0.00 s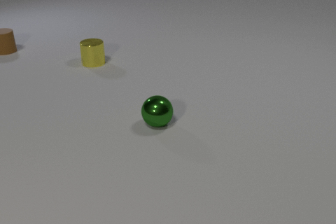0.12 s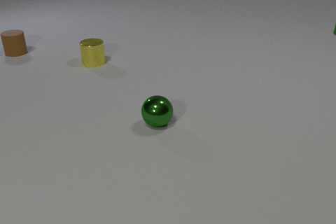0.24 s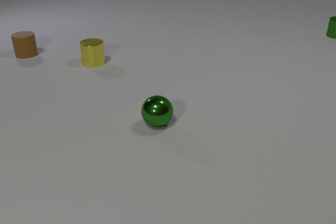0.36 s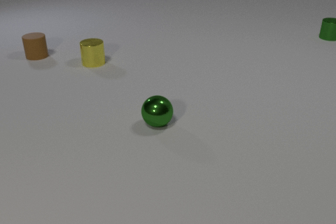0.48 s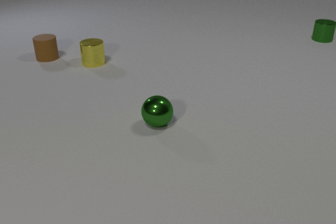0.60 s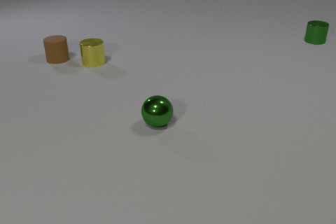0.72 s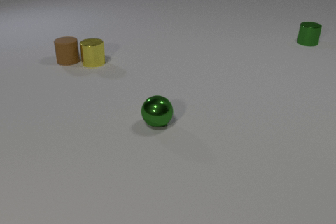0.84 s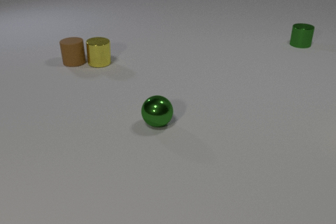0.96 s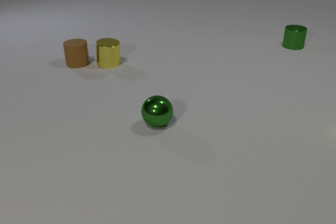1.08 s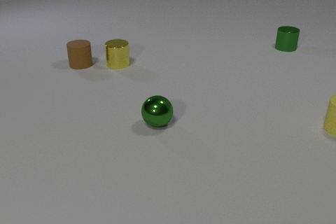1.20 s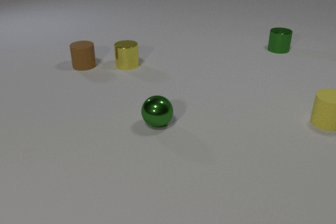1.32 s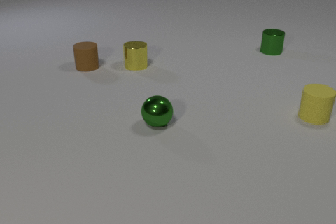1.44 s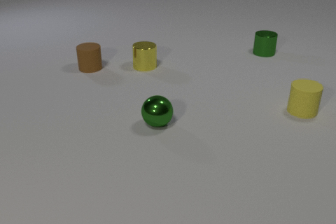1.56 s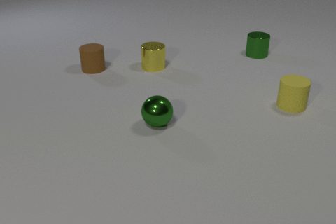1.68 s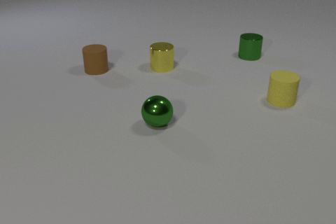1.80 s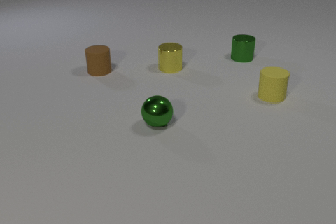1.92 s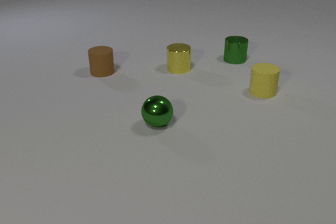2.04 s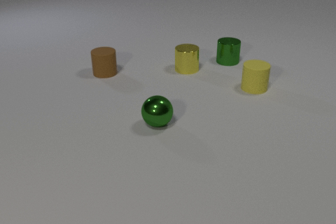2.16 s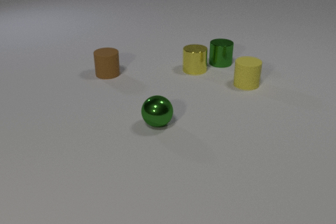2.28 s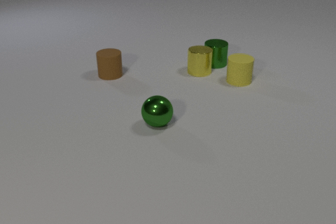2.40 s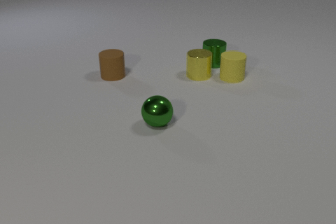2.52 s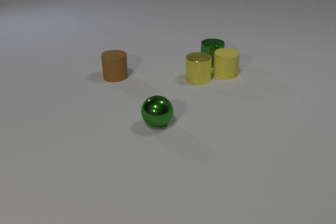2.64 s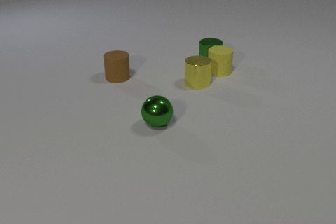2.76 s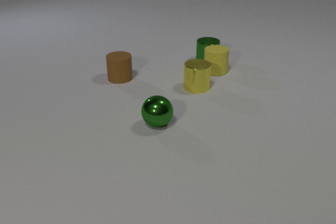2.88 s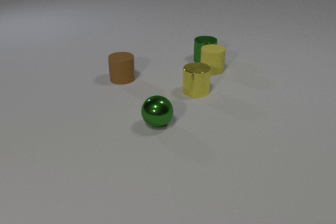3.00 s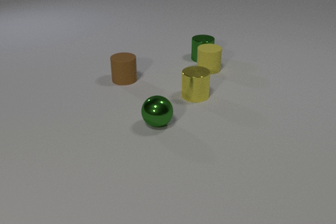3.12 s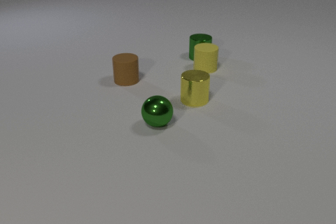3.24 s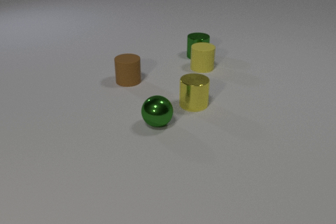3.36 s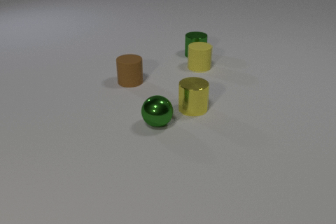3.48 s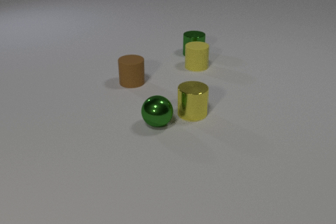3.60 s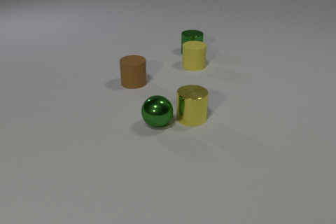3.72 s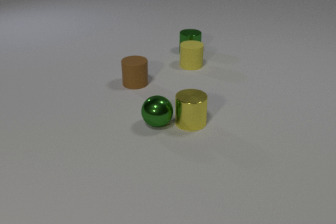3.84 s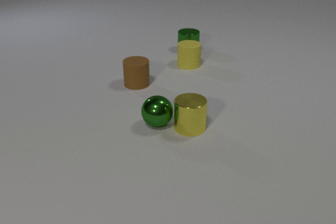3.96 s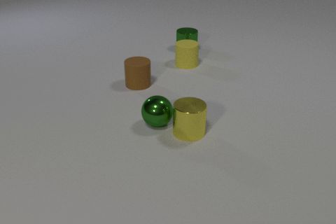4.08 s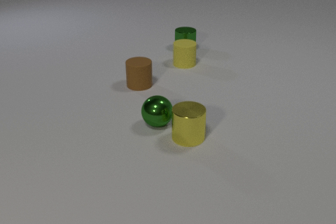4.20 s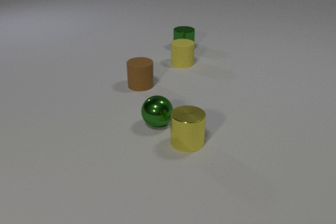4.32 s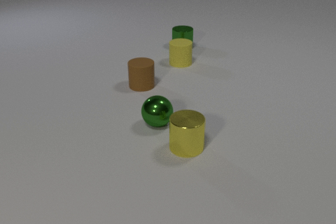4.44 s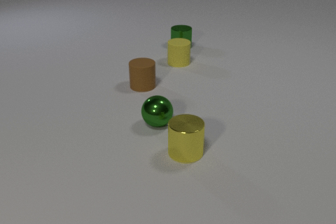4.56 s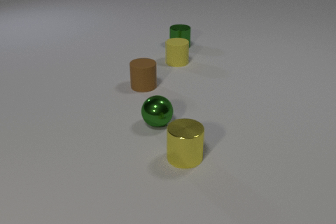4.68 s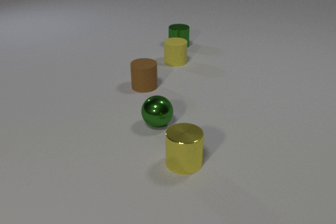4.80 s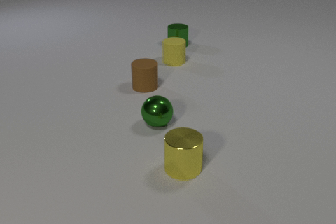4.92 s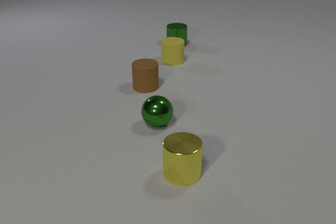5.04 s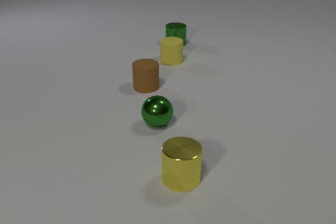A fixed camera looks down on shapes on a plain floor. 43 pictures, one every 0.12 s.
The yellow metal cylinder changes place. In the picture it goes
toward the camera.
The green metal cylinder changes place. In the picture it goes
to the left.
0.00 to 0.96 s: The brown rubber cylinder slides to the right and toward the camera. The yellow metal cylinder slides to the right. The green metal cylinder comes in at the right edge, slides toward the camera and to the left. The brown rubber cylinder and the yellow metal cylinder collide.
0.96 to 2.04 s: The brown rubber cylinder slides toward the camera and to the right. The yellow metal cylinder slides to the right. The green metal cylinder slides to the left and toward the camera. The yellow rubber cylinder comes in at the right edge, slides to the left and away from the camera.
2.04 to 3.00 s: The brown rubber cylinder slides to the right and toward the camera. The yellow metal cylinder slides toward the camera. The green metal cylinder slides to the left. The yellow rubber cylinder slides to the left and away from the camera. The yellow metal cylinder and the green metal cylinder collide. The green metal cylinder and the yellow rubber cylinder collide.
3.00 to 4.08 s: The brown rubber cylinder slides to the right and toward the camera. The yellow metal cylinder slides toward the camera. The green metal cylinder slides away from the camera and to the left. The yellow rubber cylinder slides to the left and away from the camera.
4.08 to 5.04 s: The brown rubber cylinder slides to the right and toward the camera. The yellow metal cylinder slides toward the camera. The green metal cylinder slides away from the camera and to the left. The yellow rubber cylinder slides to the left and away from the camera.
What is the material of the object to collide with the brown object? metal.
Are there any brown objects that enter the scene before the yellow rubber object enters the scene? no.
How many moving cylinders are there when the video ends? 4.
